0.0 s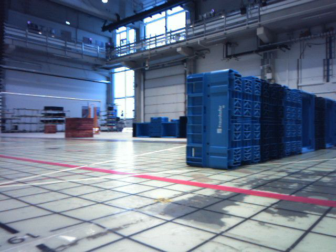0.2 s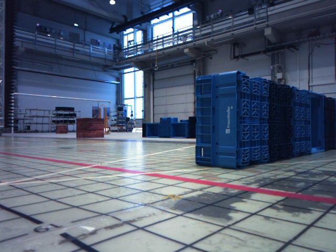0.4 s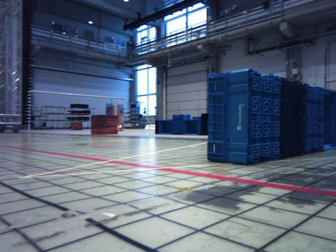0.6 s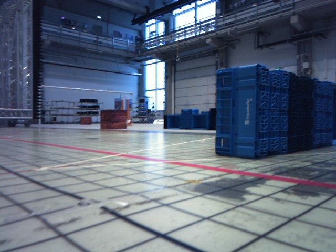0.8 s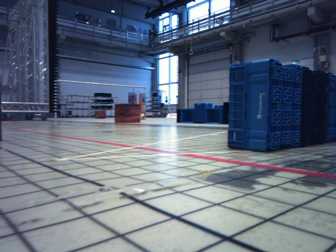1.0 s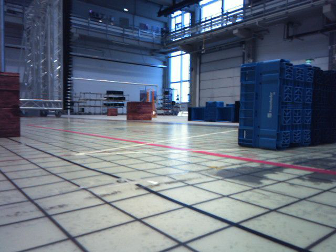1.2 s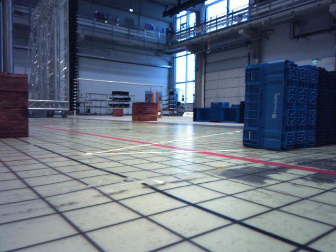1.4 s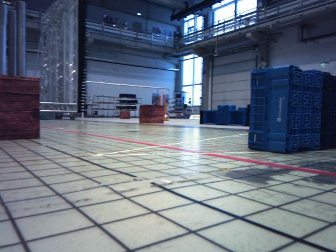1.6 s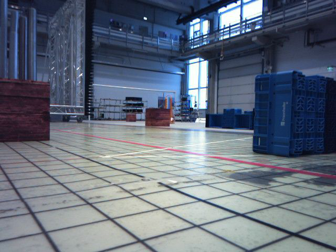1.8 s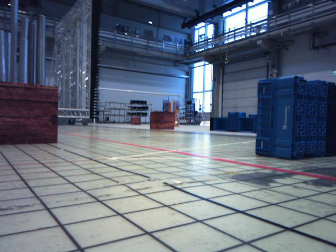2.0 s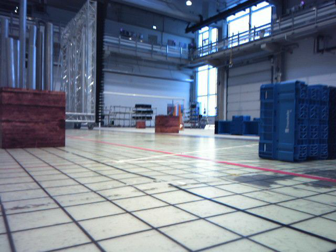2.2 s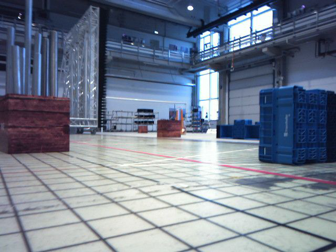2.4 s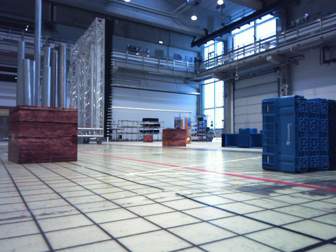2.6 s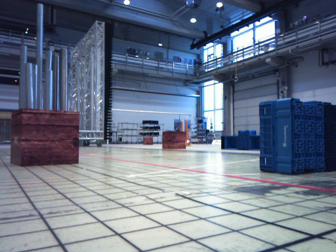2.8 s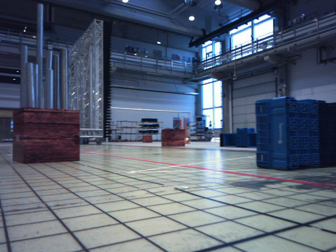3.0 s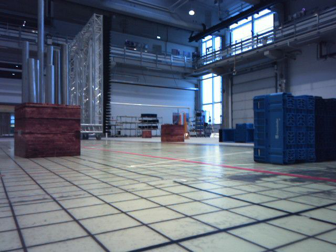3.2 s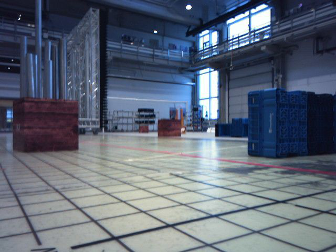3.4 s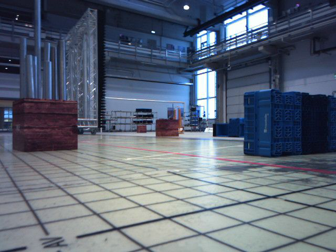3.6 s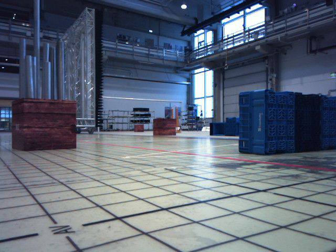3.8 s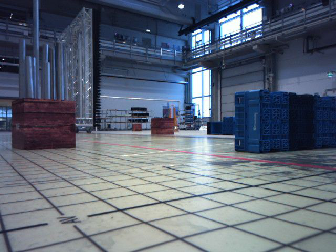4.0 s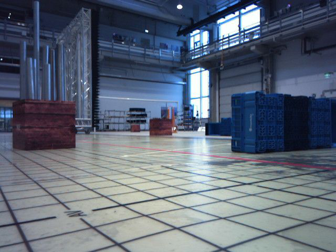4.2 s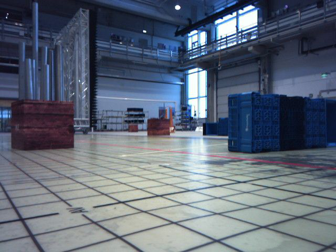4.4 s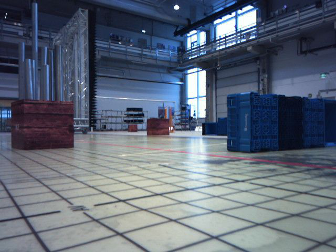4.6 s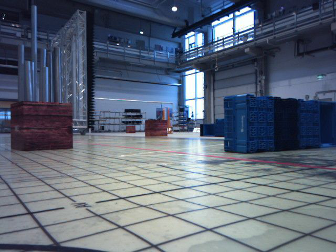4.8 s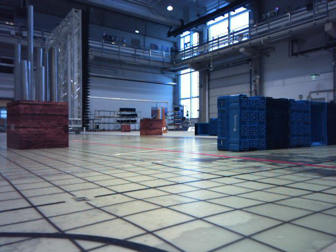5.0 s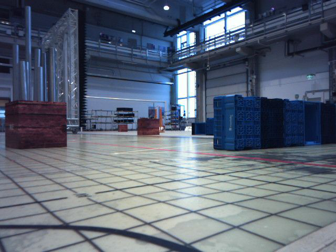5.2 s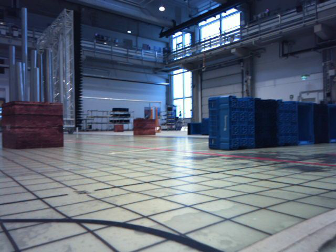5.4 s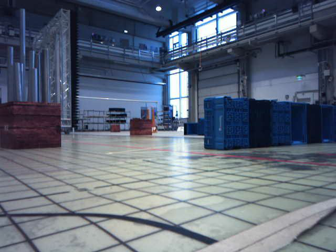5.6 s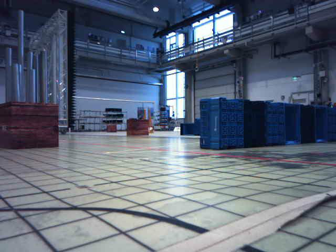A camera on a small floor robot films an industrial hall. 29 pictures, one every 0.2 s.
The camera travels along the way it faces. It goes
backward.
0.0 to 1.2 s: The scene slides to the right, as the camera pans about 10 degrees to its left. It travels backward, about 0.2 m, so what stands in front gets smaller.
1.2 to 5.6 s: The camera travels backward, about 0.9 m, so what stands in front gets smaller.
The film runs backward here.
